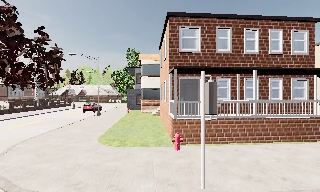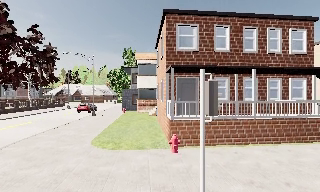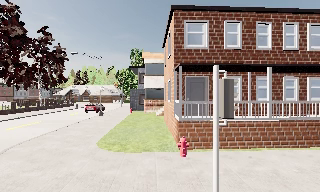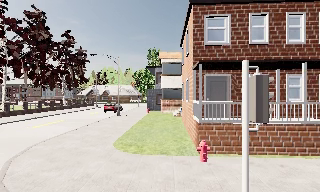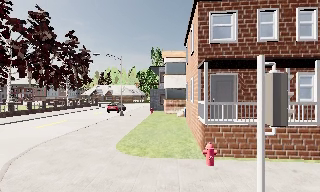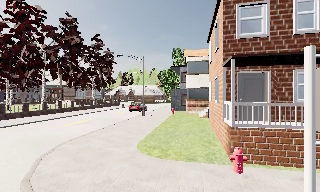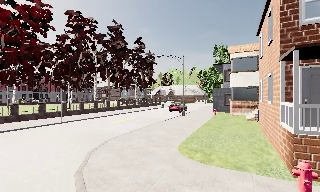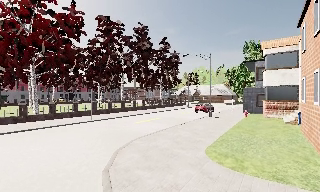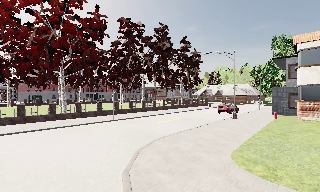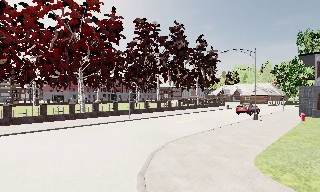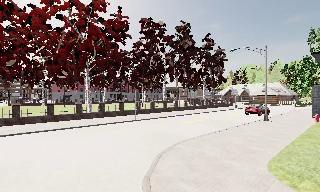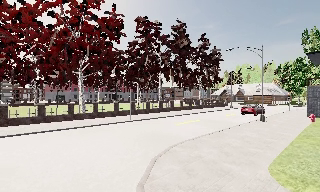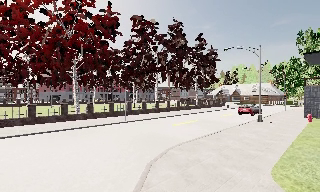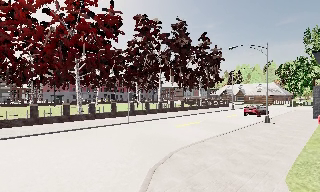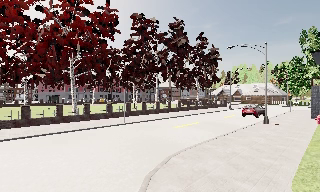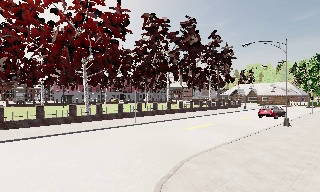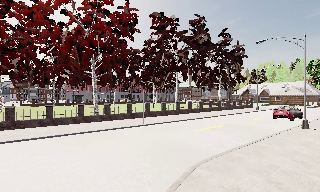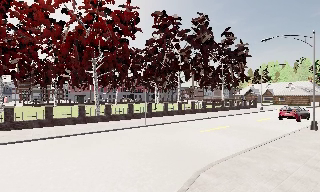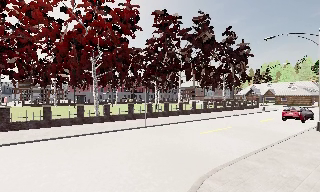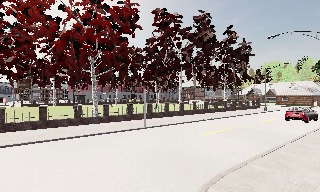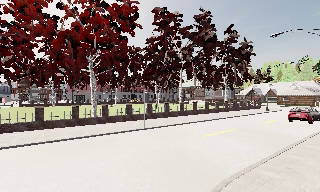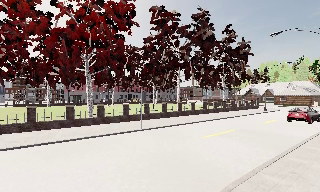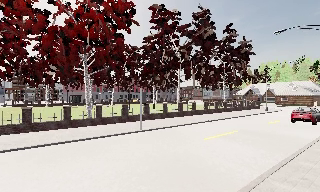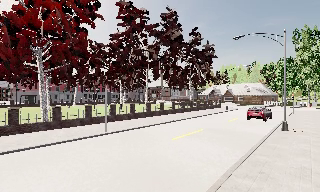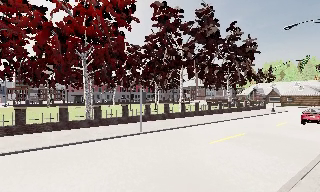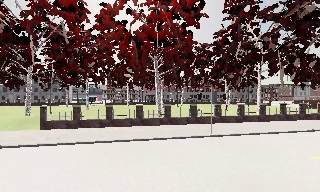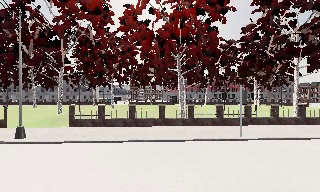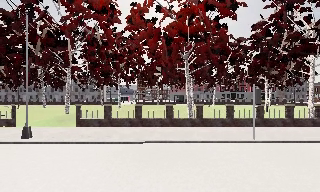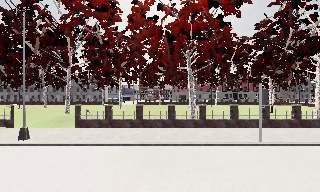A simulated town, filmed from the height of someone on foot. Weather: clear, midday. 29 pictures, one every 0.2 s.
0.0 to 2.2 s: The camera swings to its left by about 50 degrees, and the scene slides to the right. It travels forward, about 3.5 m.
2.2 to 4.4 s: The camera travels forward, about 4.5 m, so what stands in front looms larger.
4.4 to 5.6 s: The camera pans to its left, which is counterclockwise from overhead, by about 35 degrees. It travels forward, about 2.5 m.
The film runs forward here.
